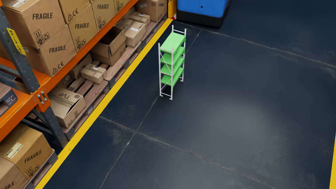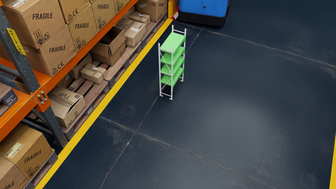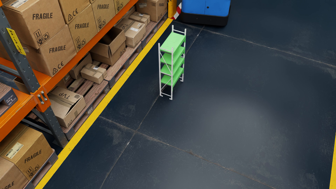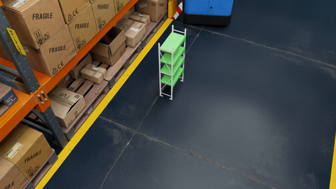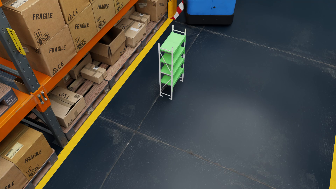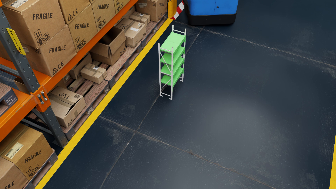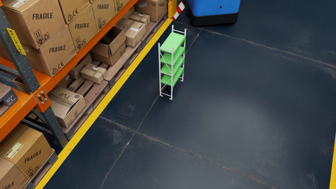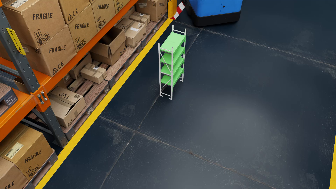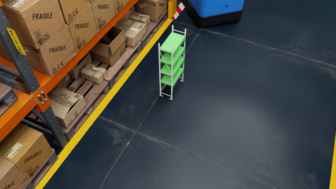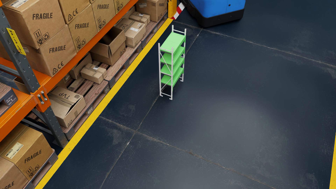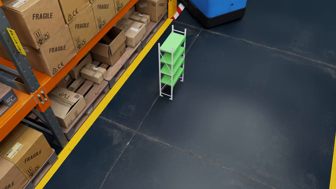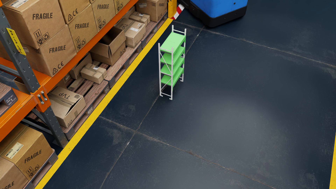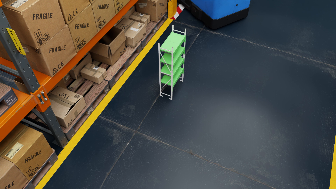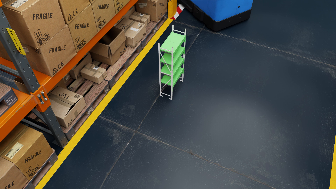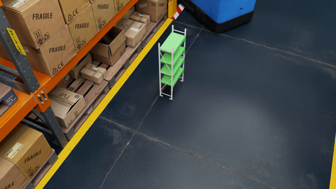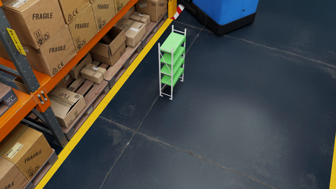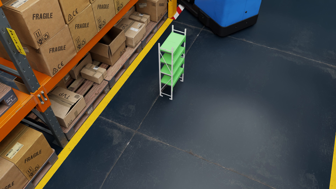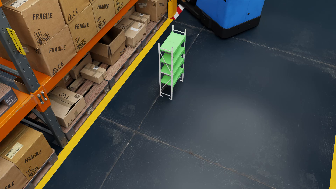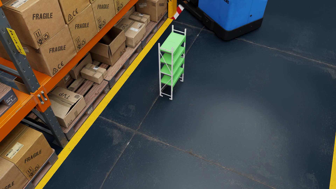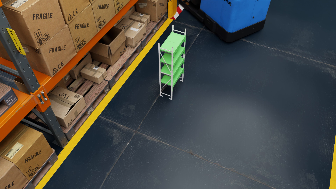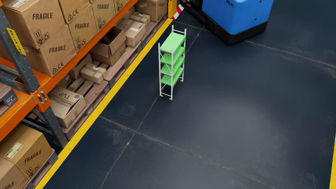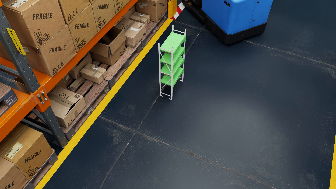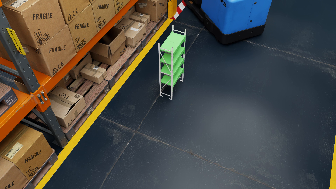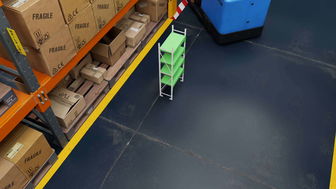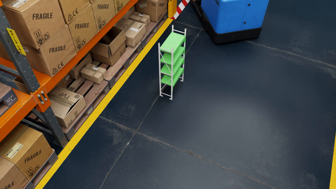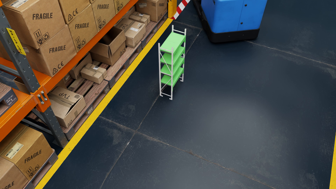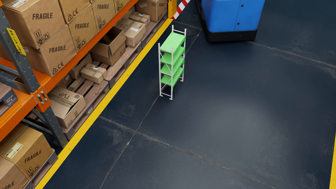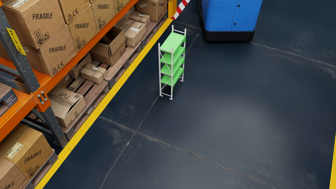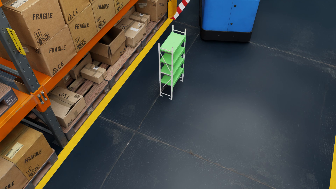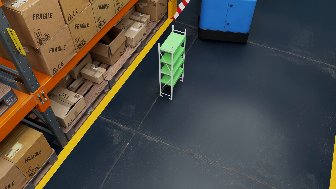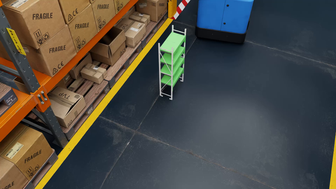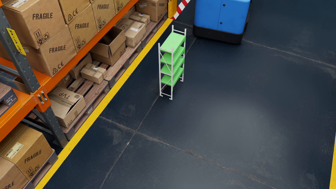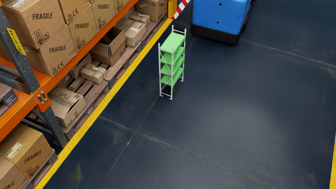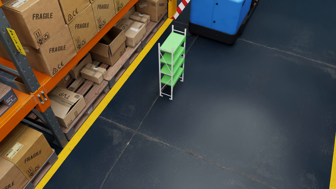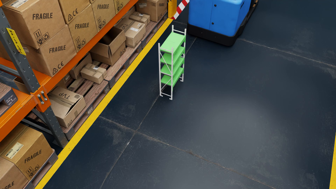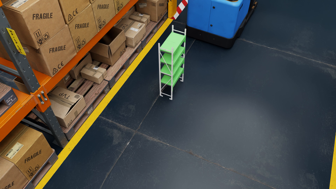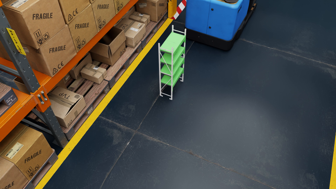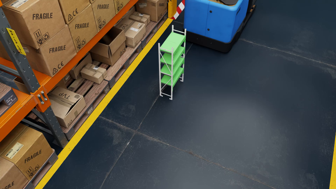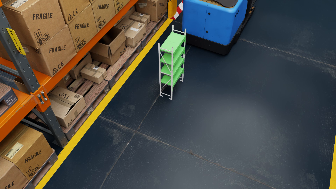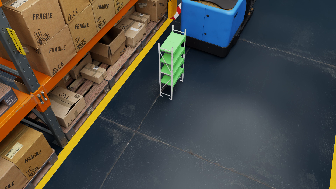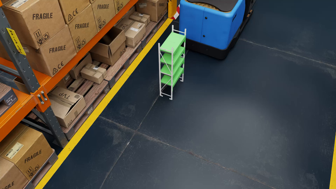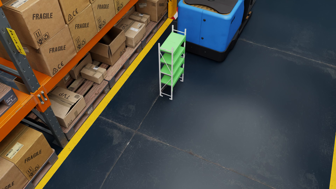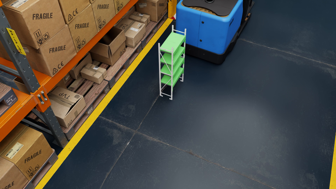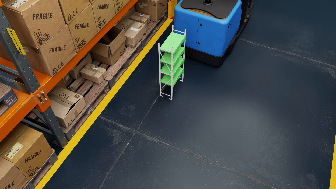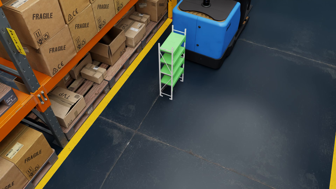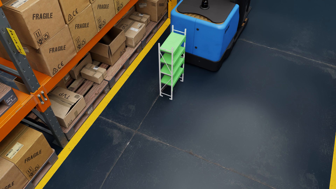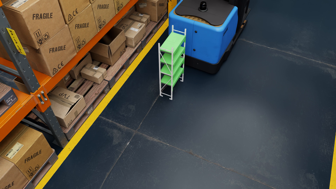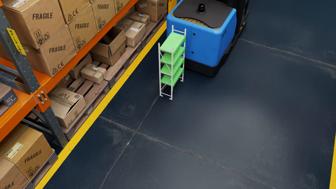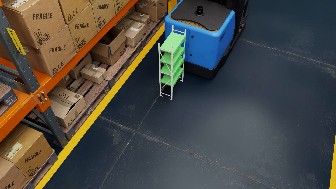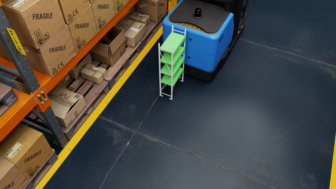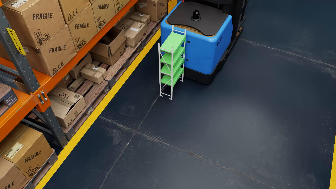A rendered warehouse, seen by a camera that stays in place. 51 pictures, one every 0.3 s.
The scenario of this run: A forklift runs into an object in its way.
